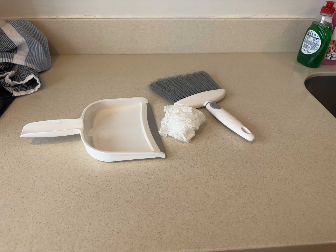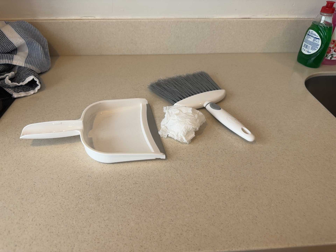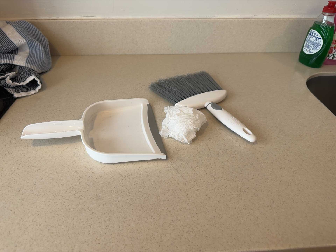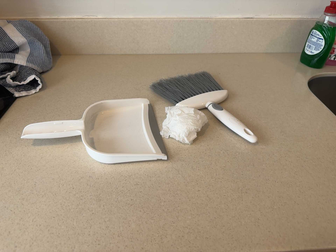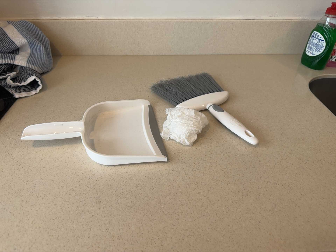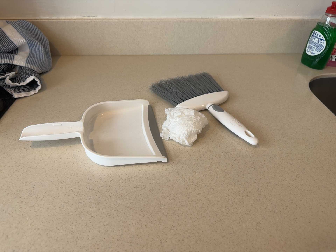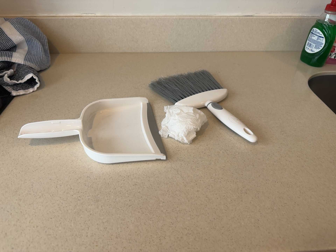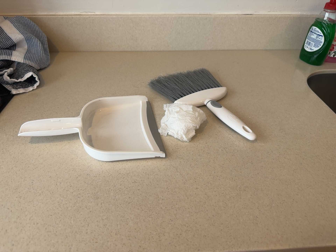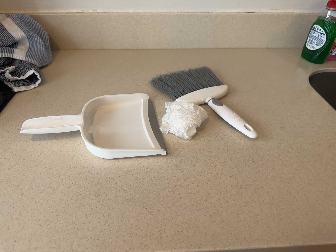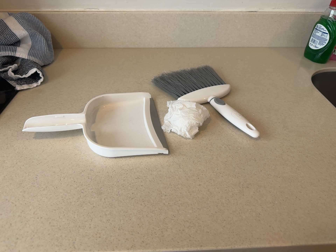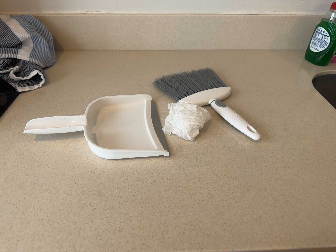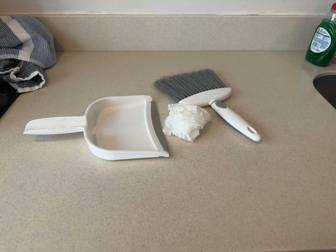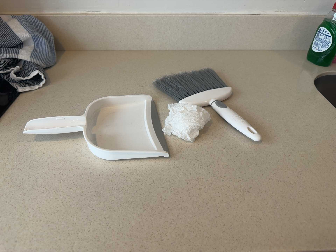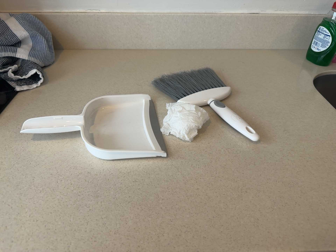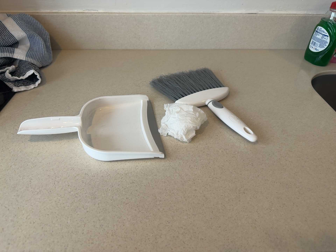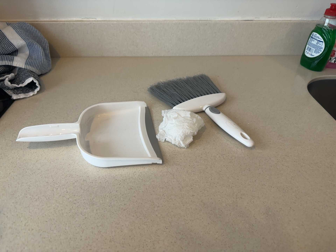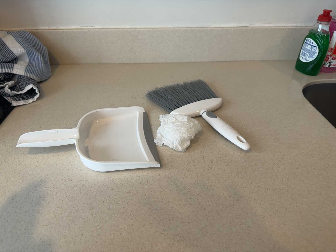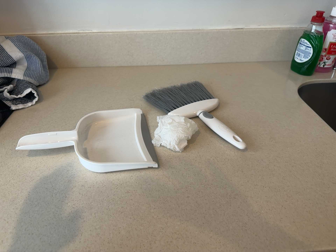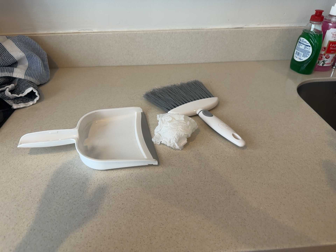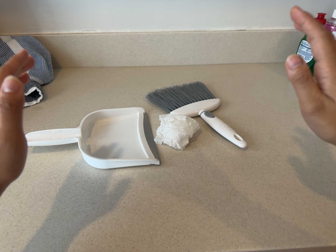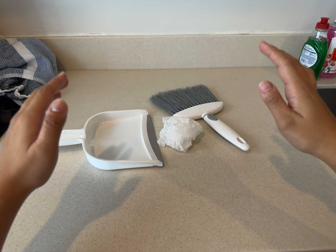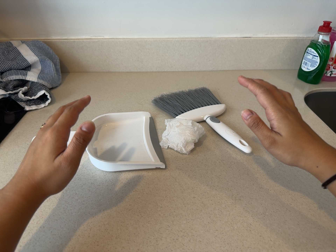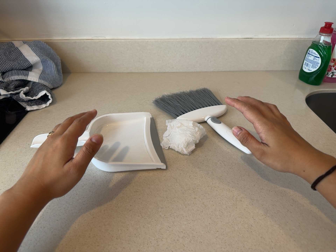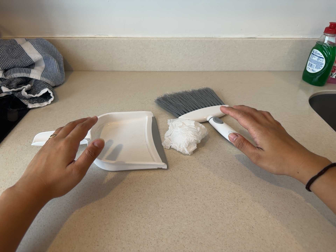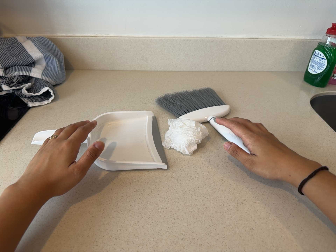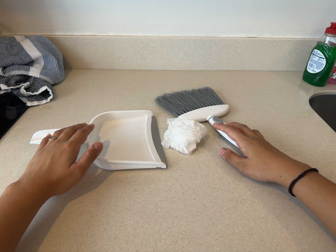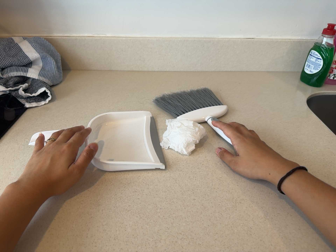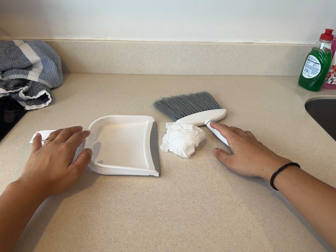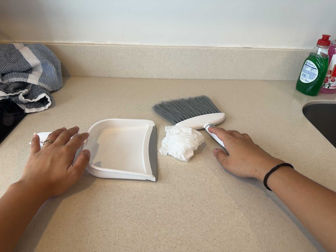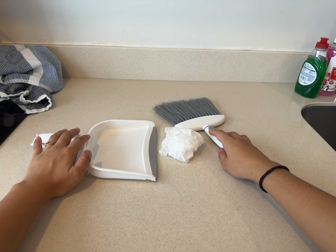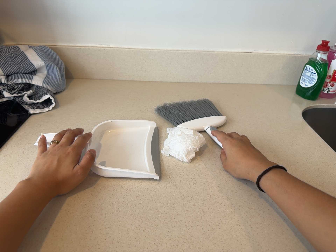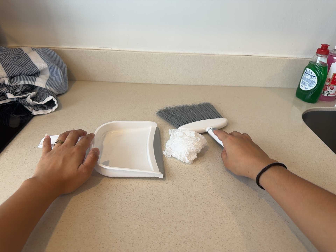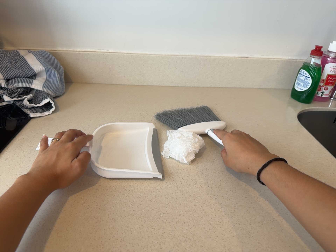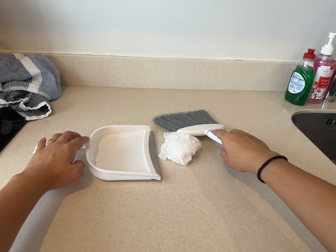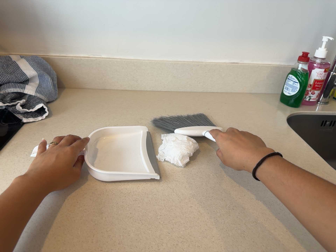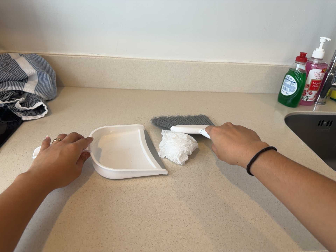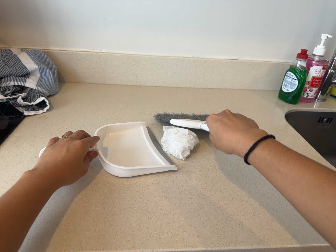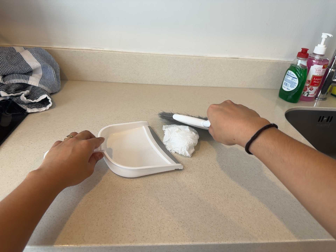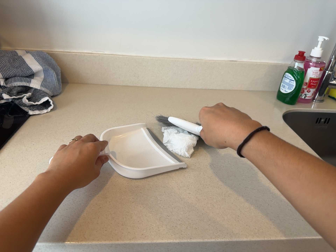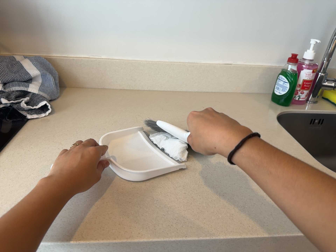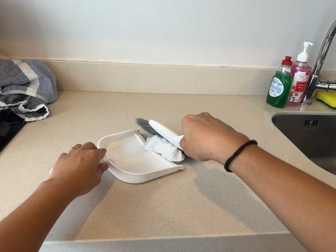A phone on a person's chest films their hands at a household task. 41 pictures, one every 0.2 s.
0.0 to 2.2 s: The camera keeps its place and its aim.
2.2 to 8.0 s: The camera travels backward, about 10 cm, so what stands in front gets smaller. Its aim tips toward the top of its view by about 10 degrees, and the scene shifts downward.
The film runs forward here.
